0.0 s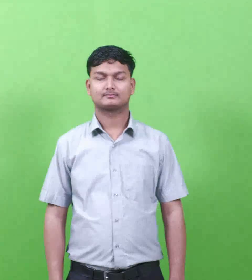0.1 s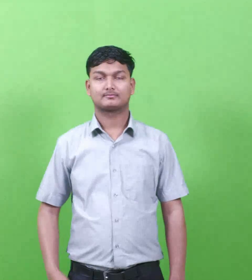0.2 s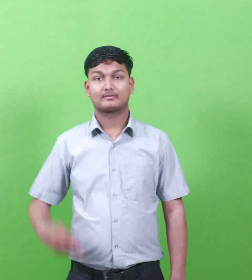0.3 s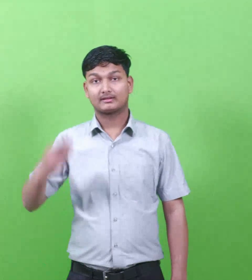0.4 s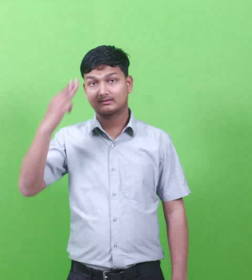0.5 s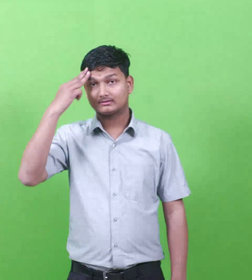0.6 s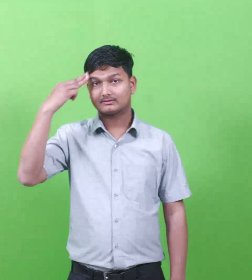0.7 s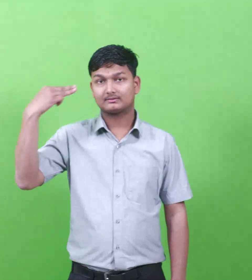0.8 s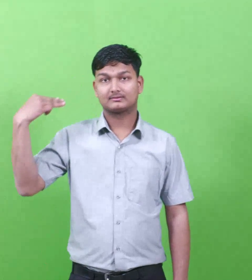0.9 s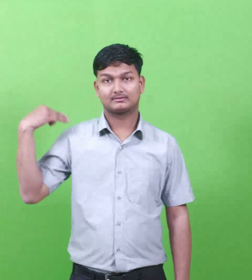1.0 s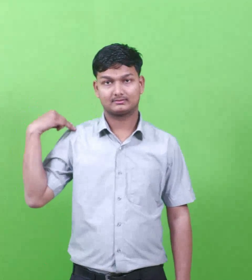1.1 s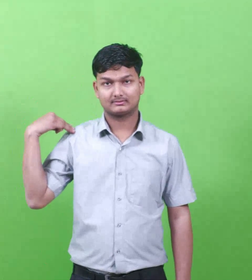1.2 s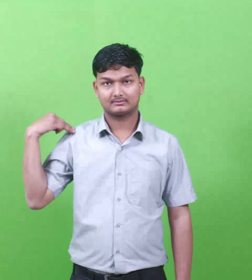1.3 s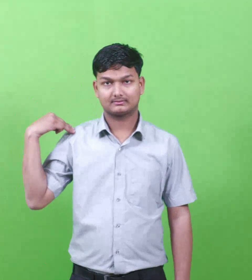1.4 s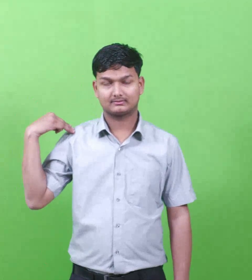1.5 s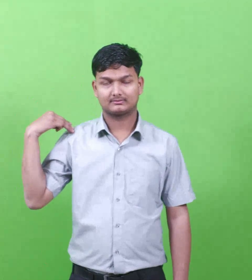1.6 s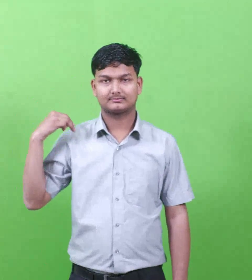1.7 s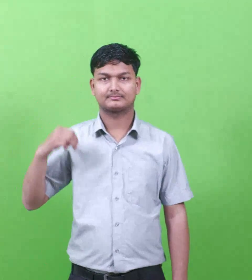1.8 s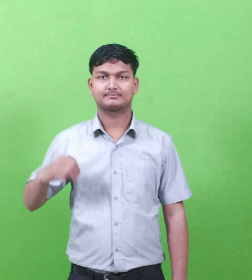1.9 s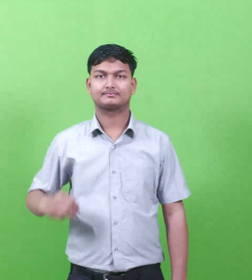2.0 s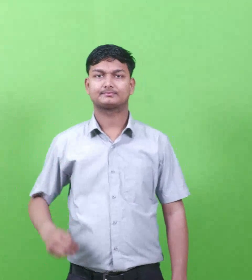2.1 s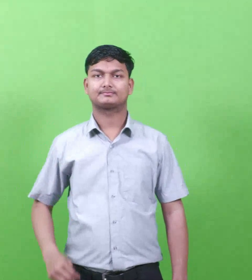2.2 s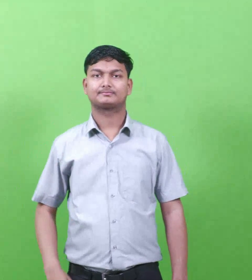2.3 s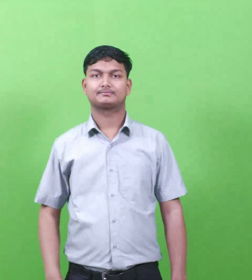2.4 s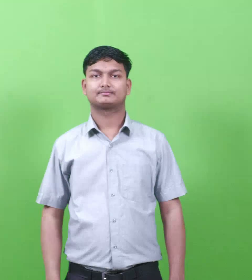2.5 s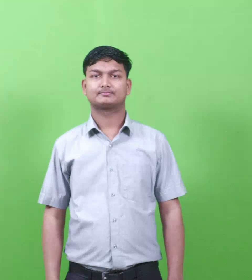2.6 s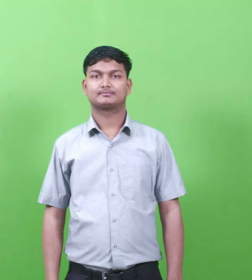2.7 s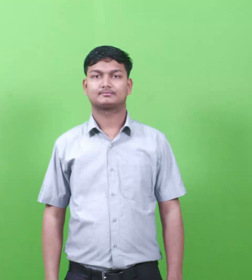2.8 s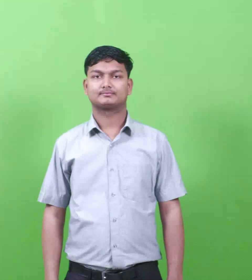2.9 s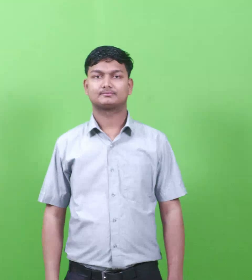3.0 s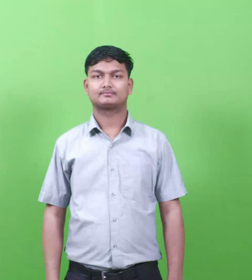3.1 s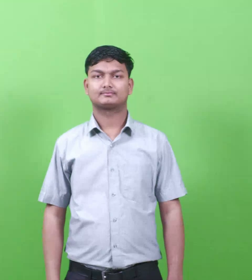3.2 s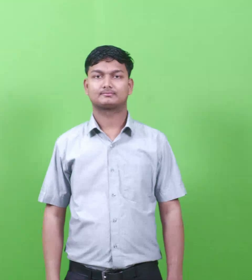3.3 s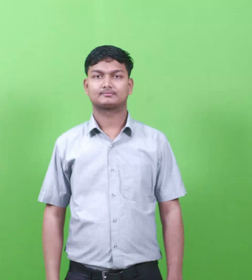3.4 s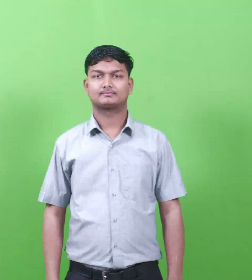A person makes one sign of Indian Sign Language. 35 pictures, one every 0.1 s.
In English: mary
